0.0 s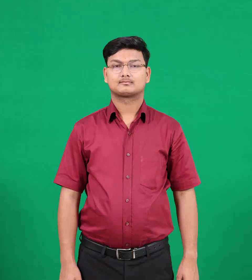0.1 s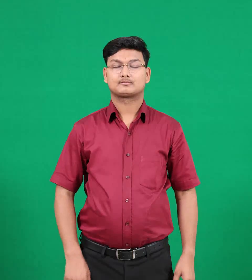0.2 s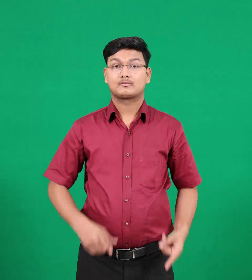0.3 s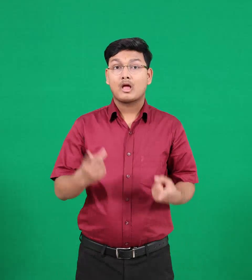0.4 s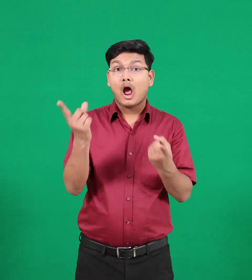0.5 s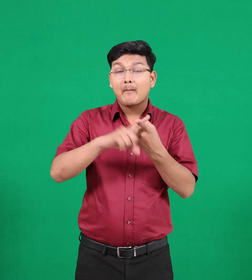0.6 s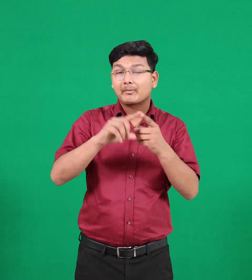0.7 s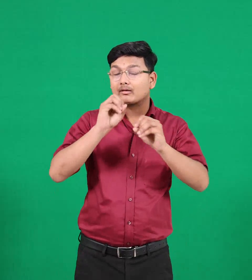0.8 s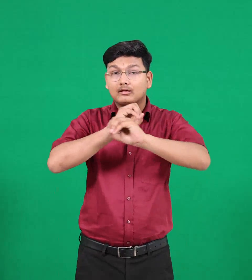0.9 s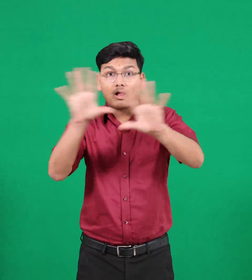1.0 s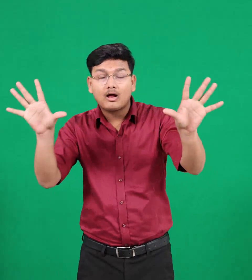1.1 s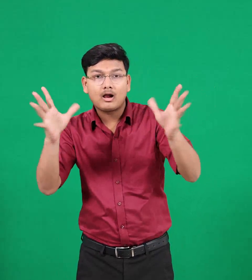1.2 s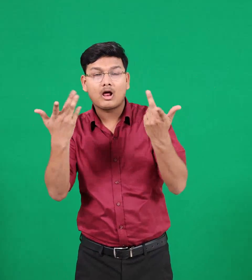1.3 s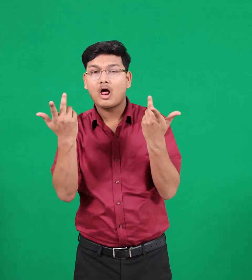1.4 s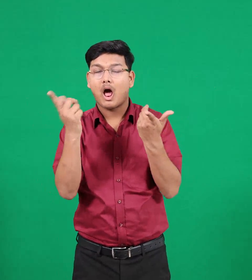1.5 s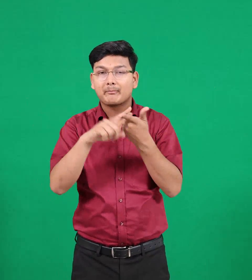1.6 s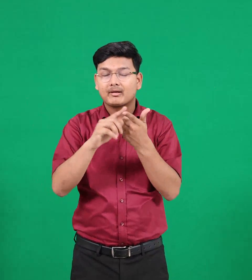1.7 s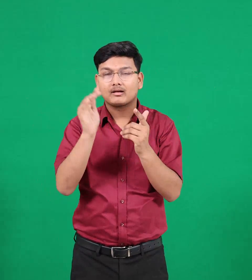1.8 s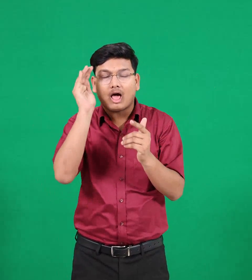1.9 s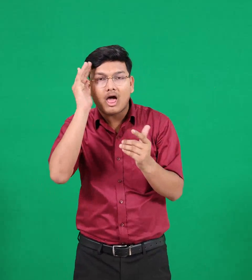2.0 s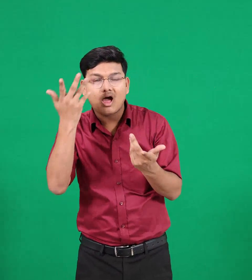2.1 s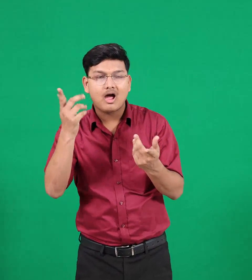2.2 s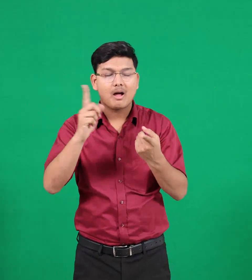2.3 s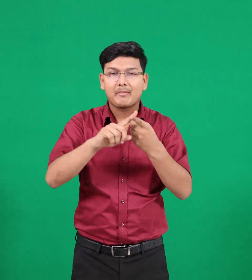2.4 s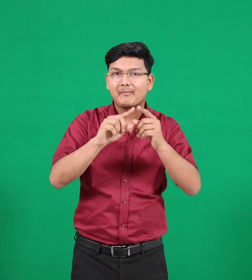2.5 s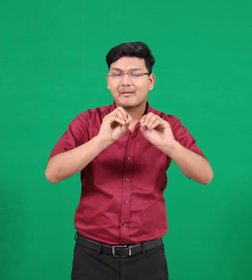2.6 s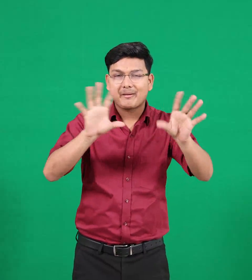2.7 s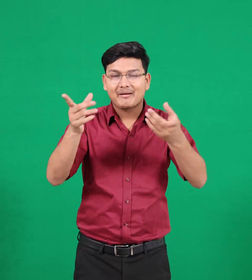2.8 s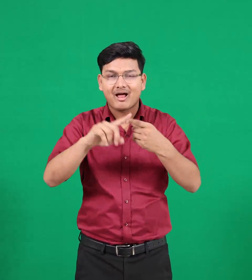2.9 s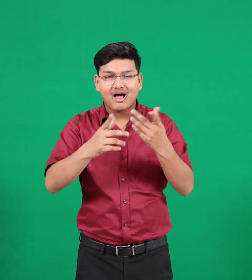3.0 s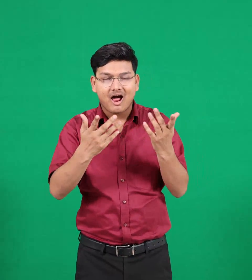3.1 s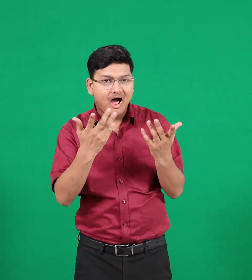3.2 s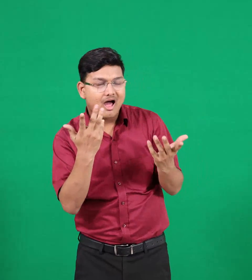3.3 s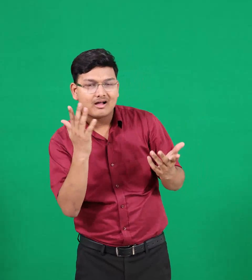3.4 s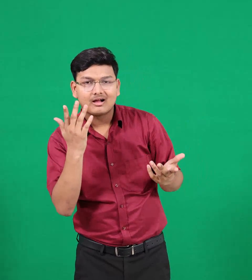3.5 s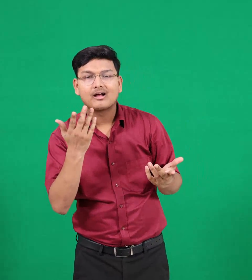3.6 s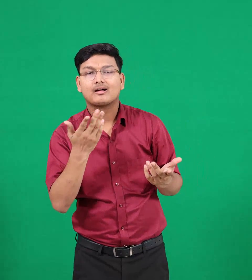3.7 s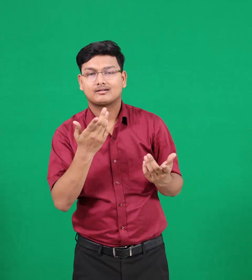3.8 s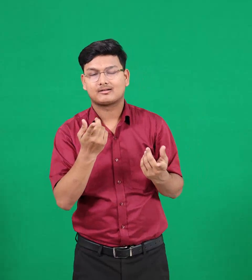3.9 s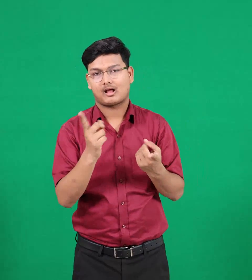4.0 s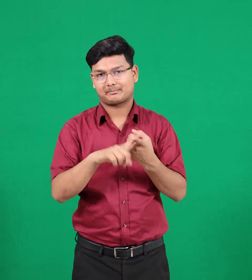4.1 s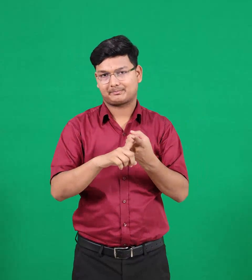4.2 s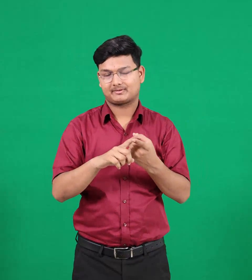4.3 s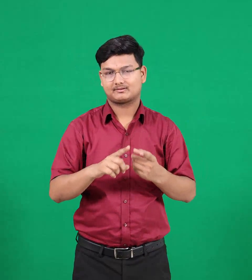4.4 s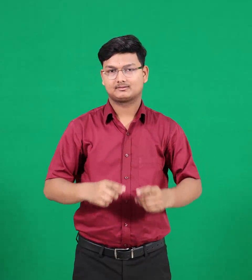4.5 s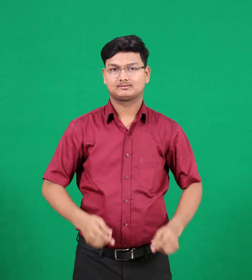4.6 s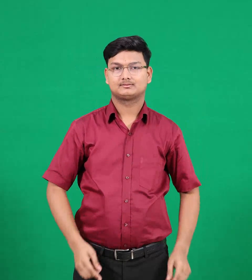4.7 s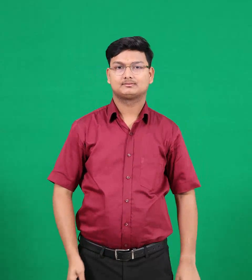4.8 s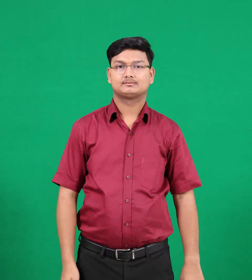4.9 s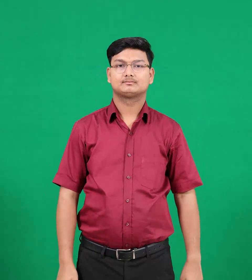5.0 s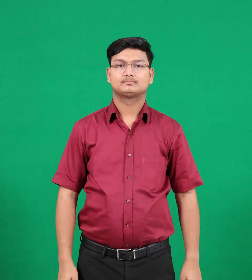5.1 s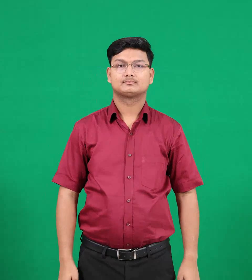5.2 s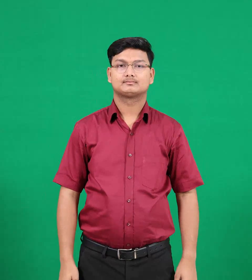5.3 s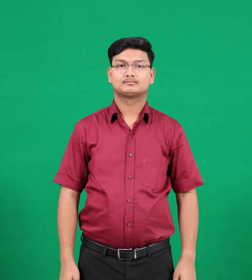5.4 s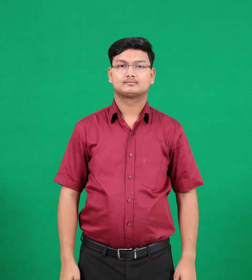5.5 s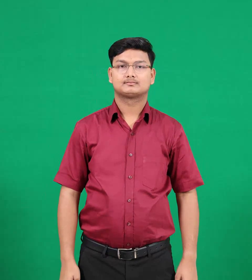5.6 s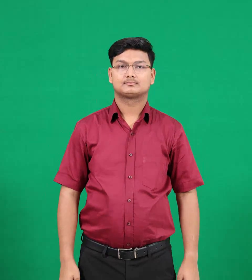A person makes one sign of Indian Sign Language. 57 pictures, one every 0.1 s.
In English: breaking
